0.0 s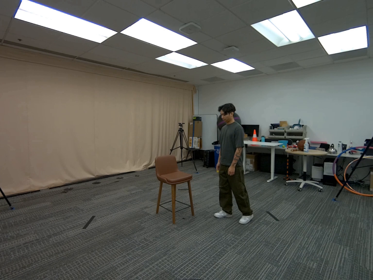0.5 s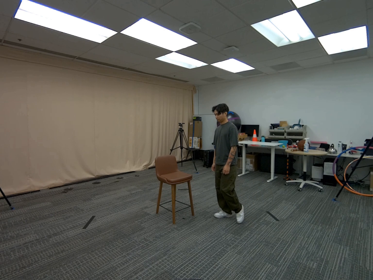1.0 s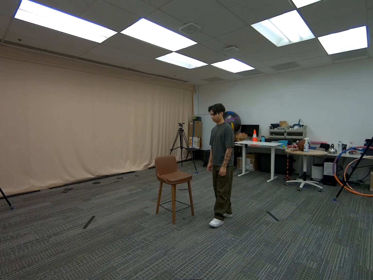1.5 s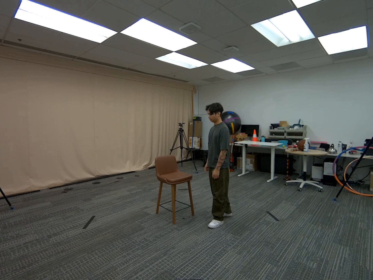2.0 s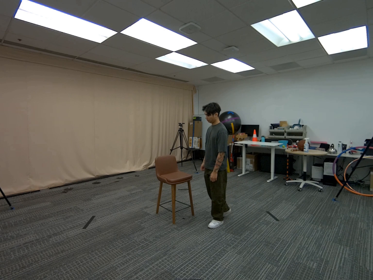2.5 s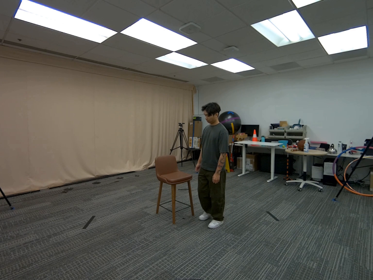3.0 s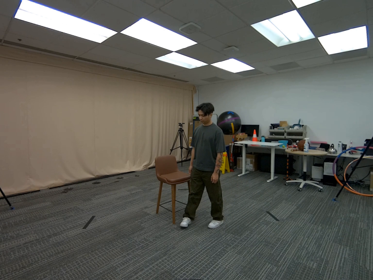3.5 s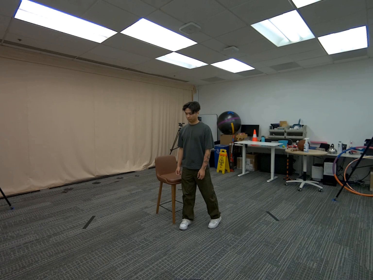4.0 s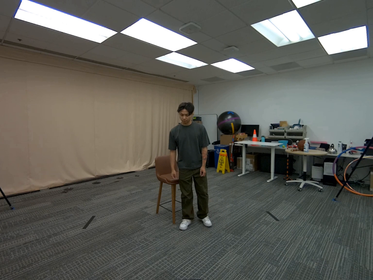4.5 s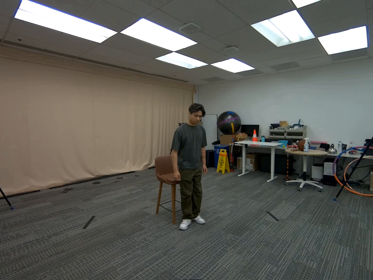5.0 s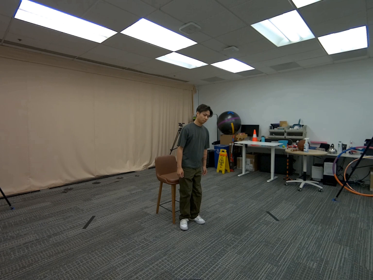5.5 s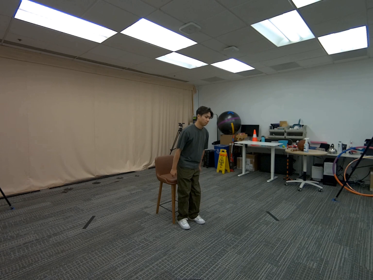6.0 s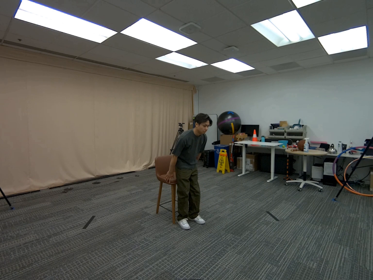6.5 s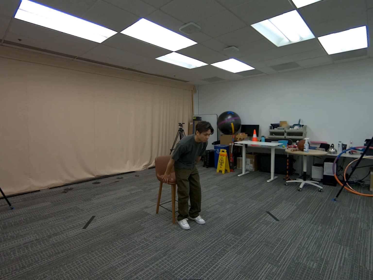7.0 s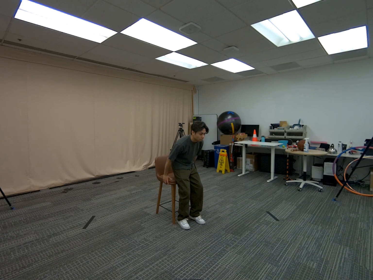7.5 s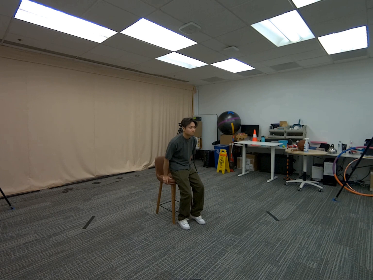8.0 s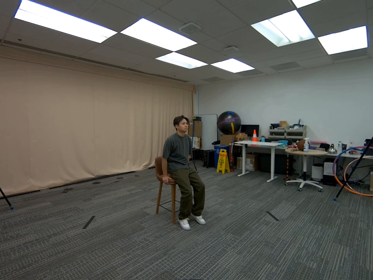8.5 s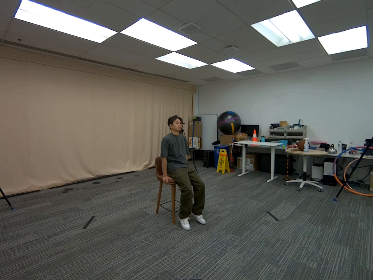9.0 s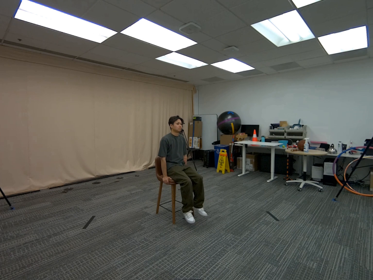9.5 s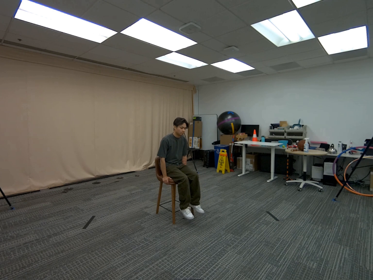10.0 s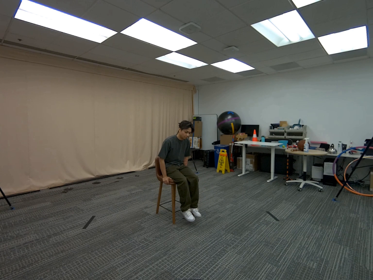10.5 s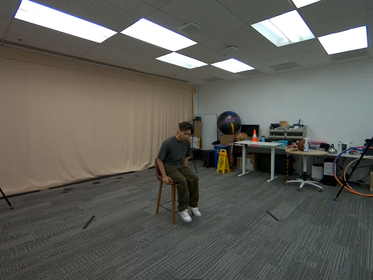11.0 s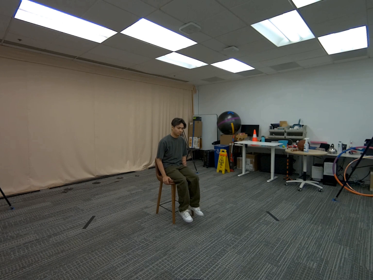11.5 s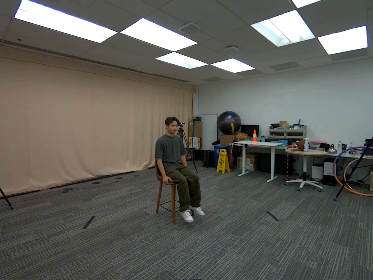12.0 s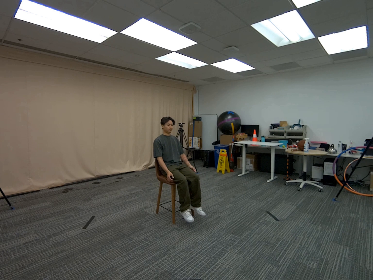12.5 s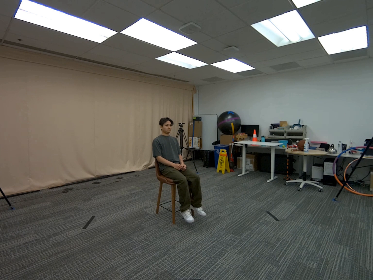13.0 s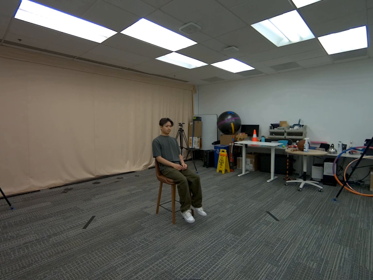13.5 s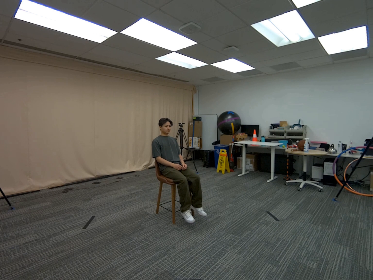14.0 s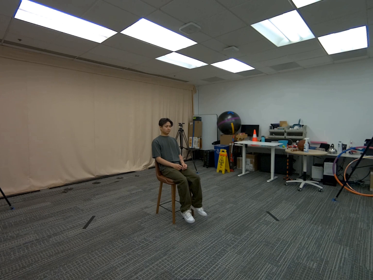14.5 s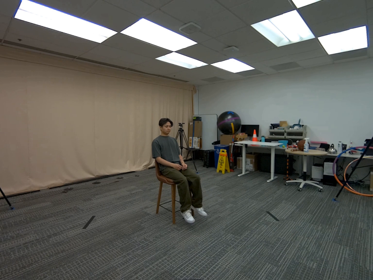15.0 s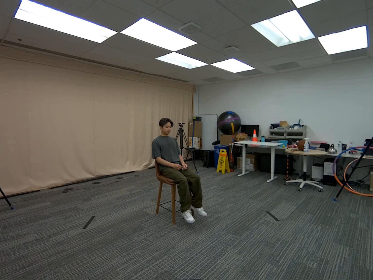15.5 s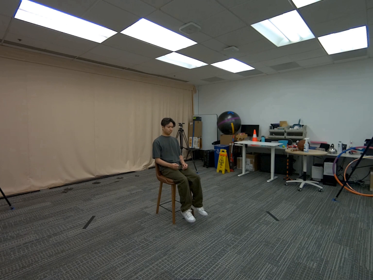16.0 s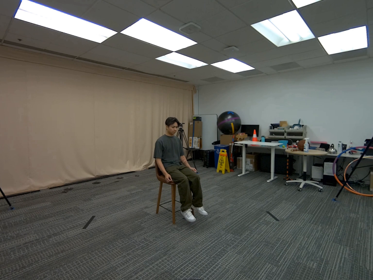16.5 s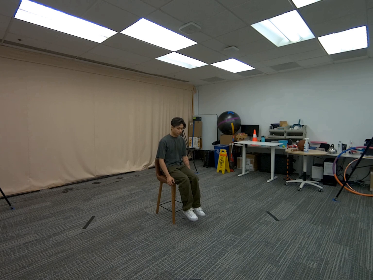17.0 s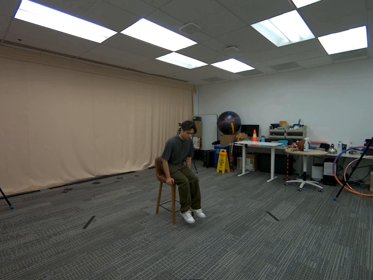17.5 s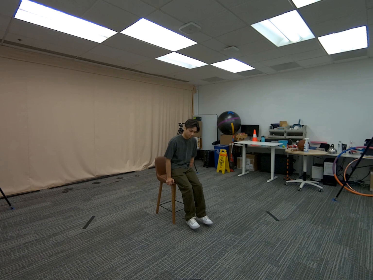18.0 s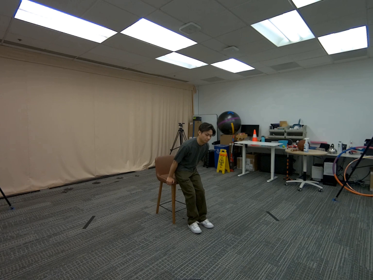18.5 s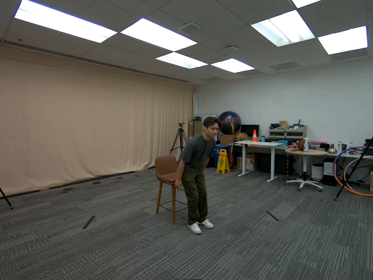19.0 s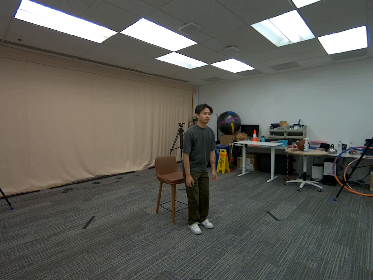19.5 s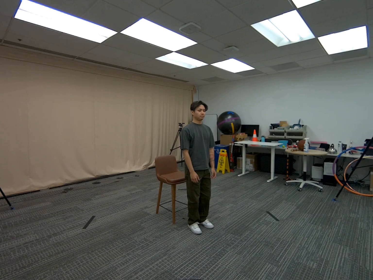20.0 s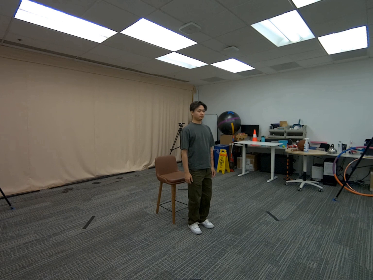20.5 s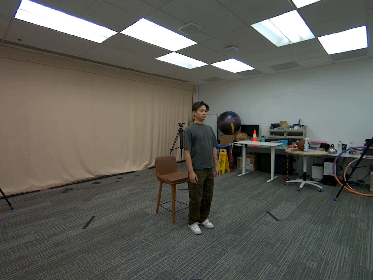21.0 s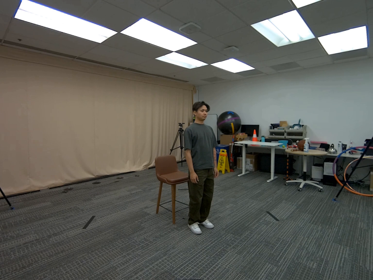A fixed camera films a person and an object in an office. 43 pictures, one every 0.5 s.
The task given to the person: Walk over to the tall bar stool and sit down and stand up.
